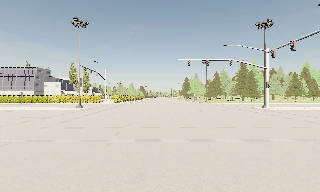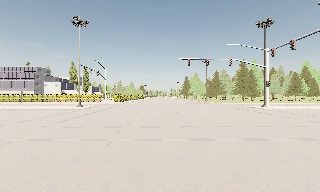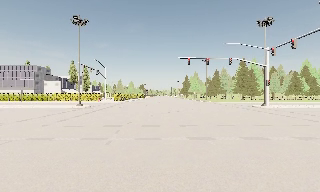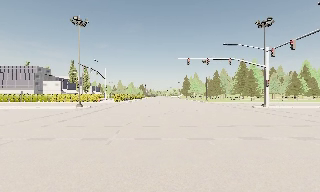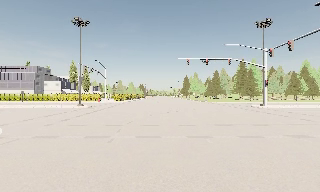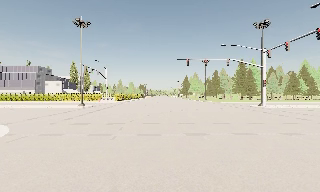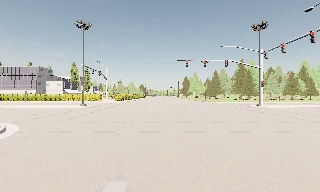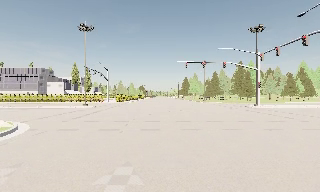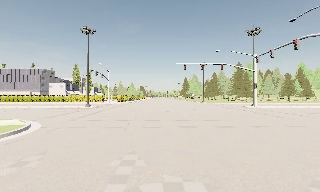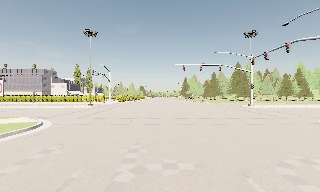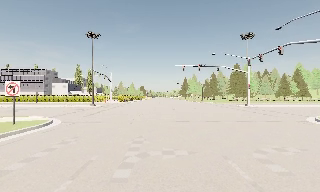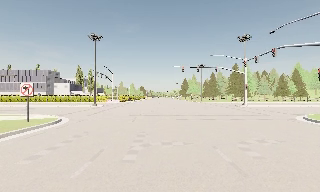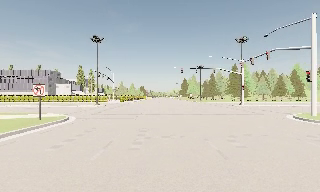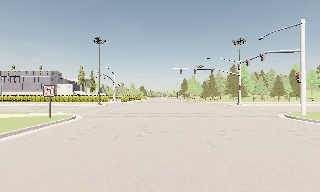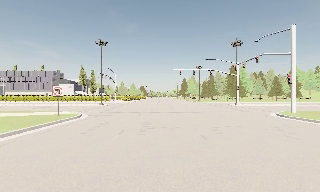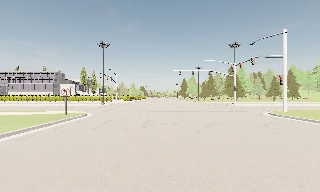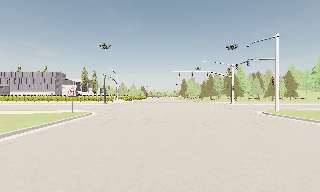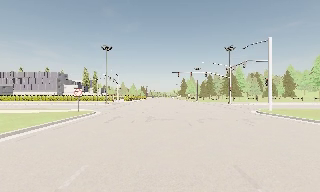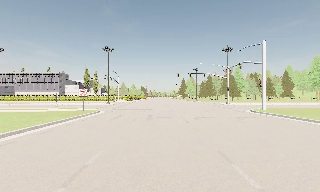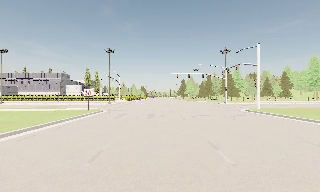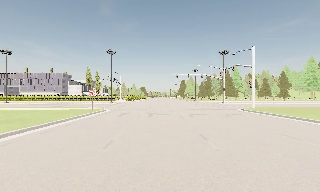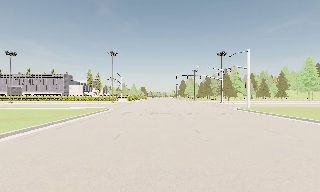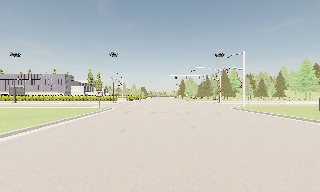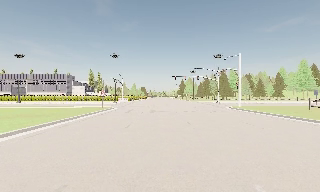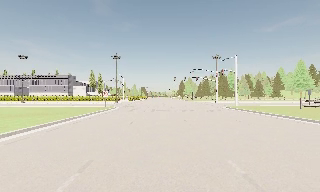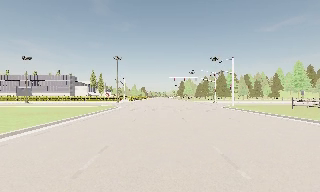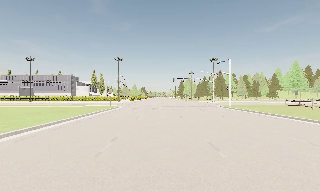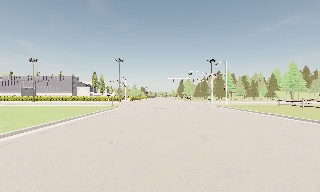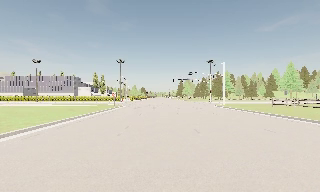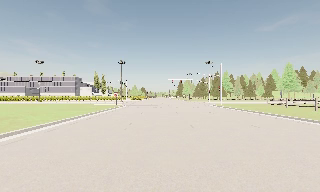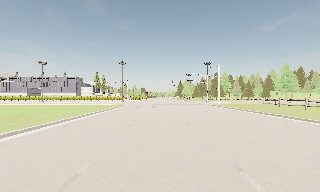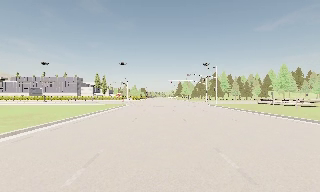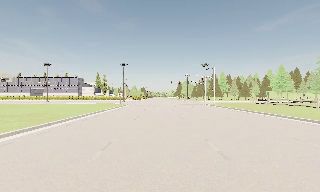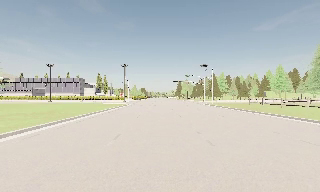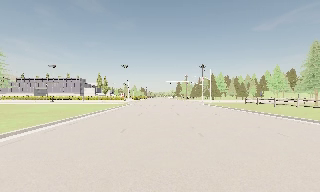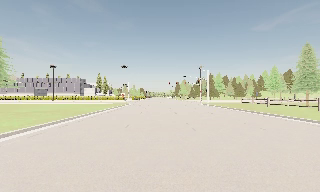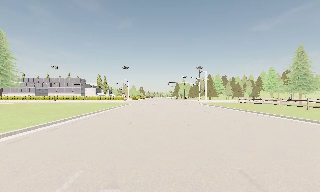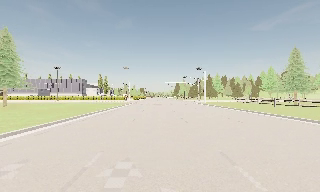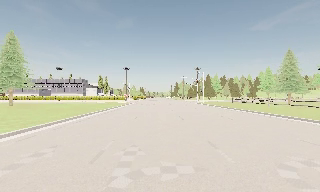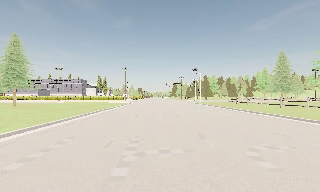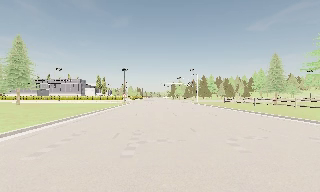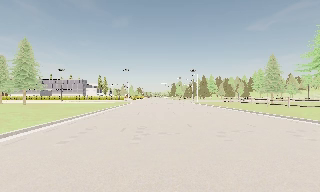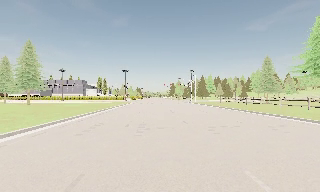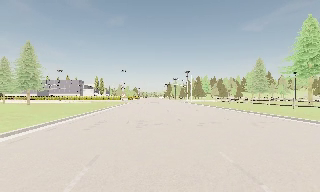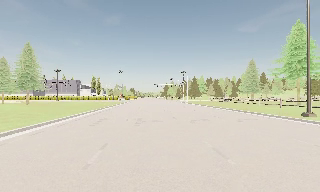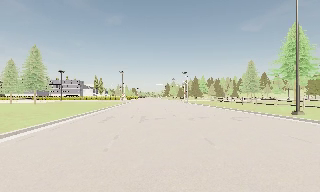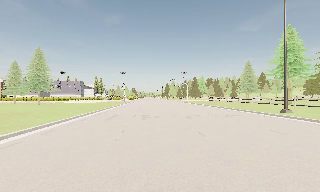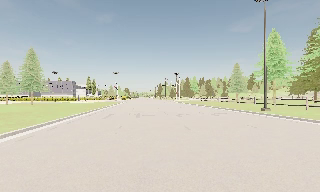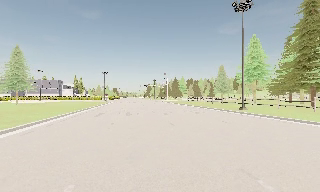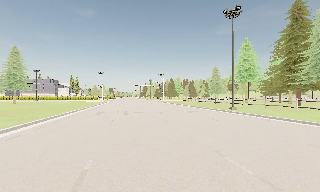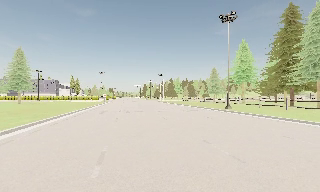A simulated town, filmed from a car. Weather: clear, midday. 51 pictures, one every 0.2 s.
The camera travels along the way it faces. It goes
backward.
0.0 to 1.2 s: The camera travels backward, about 1 m, so what stands in front gets smaller. It gains speed.
1.2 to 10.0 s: The scene slides to the left, as the camera pans about 10 degrees to its right. It travels backward, about 50 m, so what stands in front gets smaller.
The film runs backward here.
